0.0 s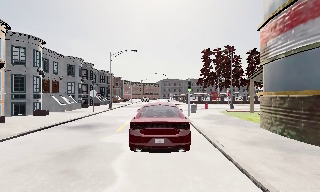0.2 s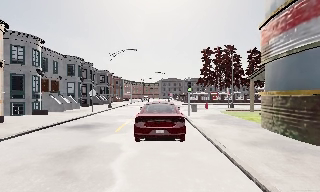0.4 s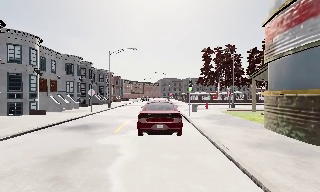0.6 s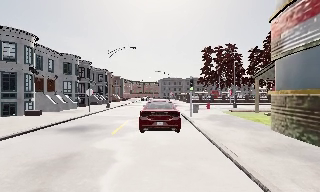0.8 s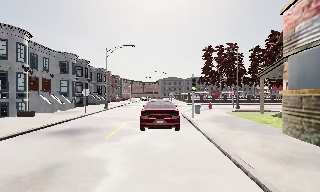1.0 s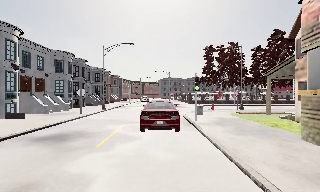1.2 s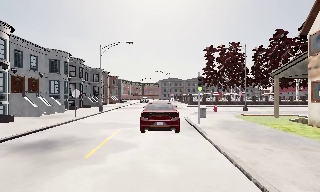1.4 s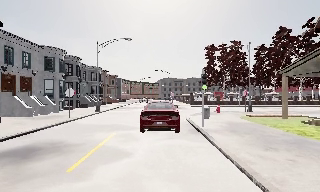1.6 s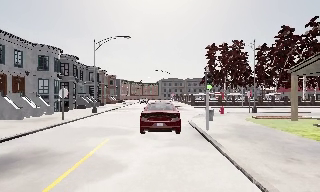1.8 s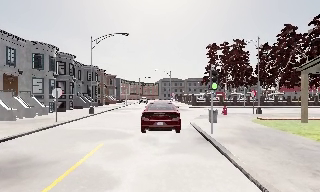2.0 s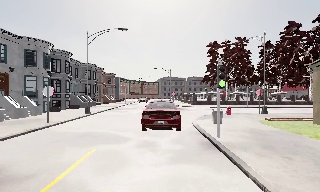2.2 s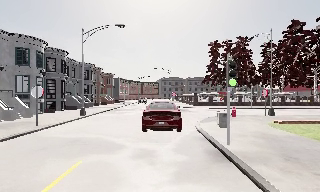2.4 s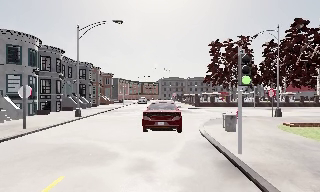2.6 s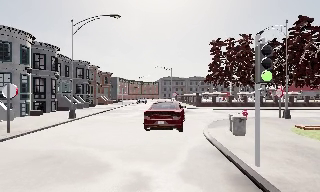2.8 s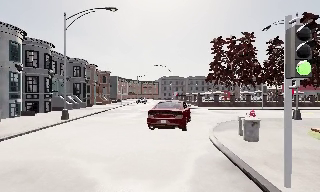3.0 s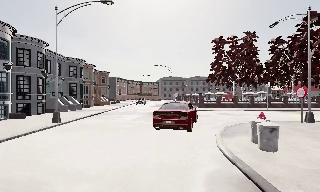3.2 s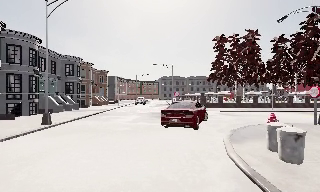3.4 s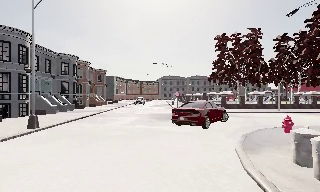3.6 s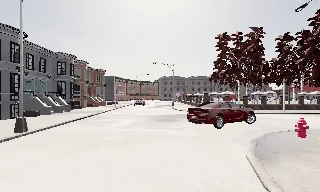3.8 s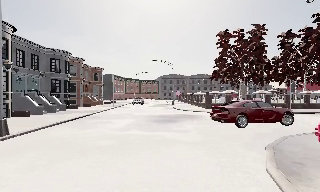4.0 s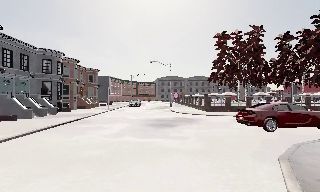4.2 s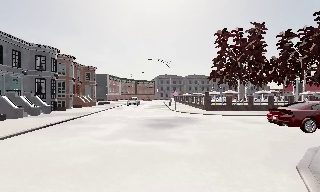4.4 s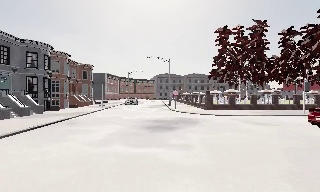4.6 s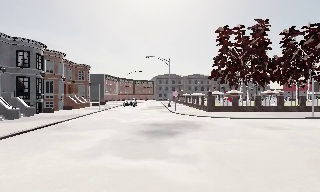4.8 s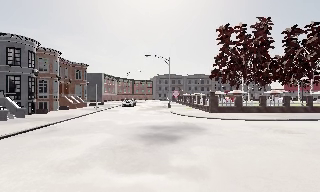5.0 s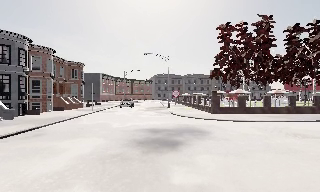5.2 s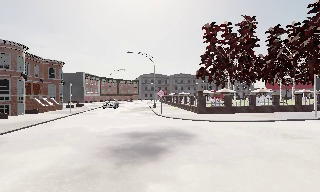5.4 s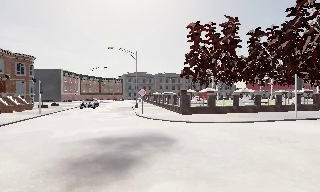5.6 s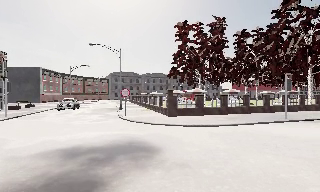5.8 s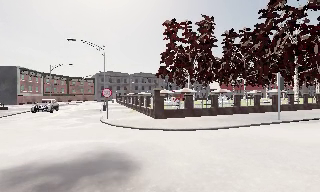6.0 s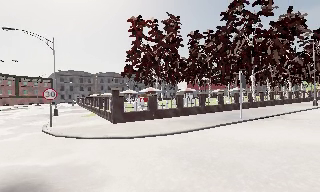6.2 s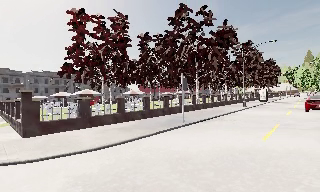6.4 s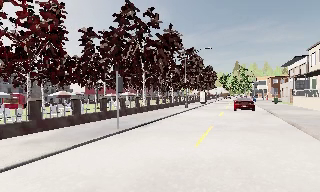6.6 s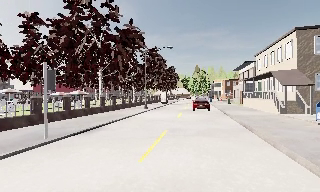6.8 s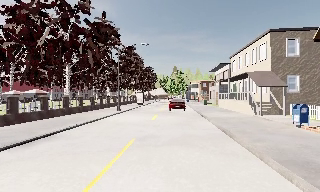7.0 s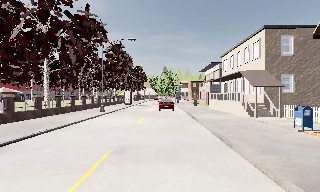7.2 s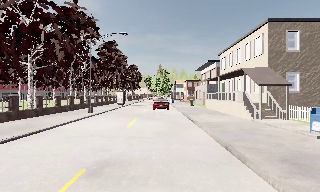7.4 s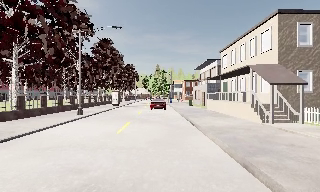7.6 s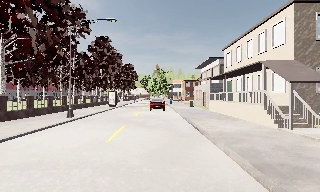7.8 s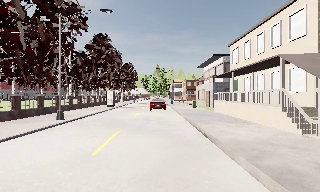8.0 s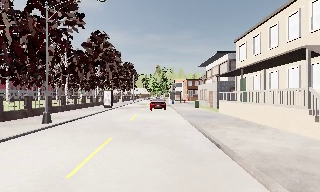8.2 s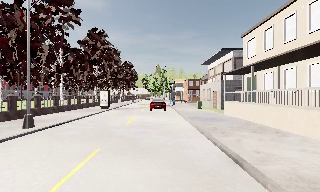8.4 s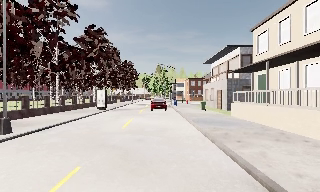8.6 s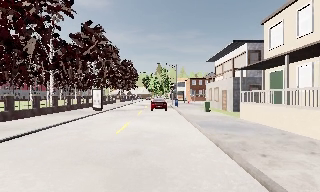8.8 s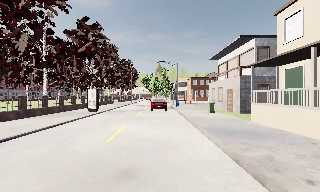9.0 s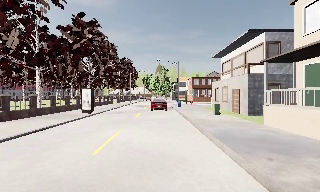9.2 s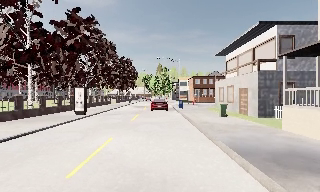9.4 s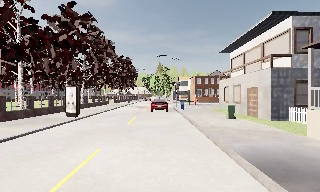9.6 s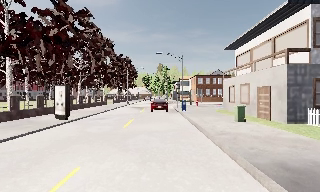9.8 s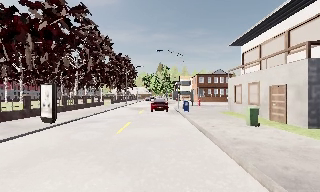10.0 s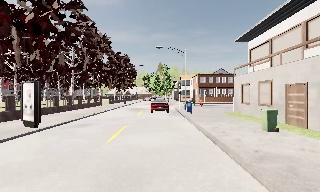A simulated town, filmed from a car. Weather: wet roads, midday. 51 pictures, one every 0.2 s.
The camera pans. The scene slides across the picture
to the left.
The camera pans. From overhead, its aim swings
clockwise.
0.0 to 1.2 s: The camera travels forward, about 3.5 m, so what stands in front looms larger. It gains speed.
1.2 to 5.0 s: The camera travels forward, about 16 m, so what stands in front looms larger.
5.0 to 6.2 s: The camera swings to its right by about 45 degrees, and the scene slides to the left. It travels forward, about 7 m. It gains speed.
6.2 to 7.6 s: The camera swings to its right by about 45 degrees, and the scene slides to the left. It travels forward, about 10 m.
7.6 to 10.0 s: The camera travels forward, about 16 m, so what stands in front looms larger.
The film runs forward here.
